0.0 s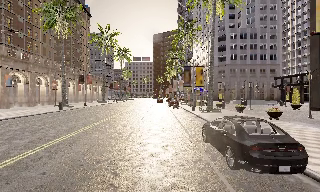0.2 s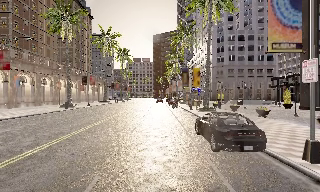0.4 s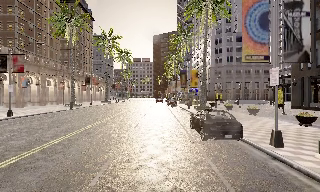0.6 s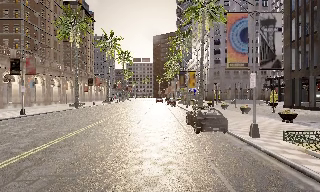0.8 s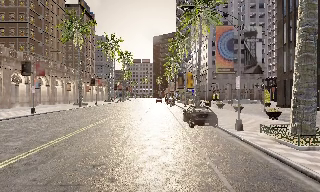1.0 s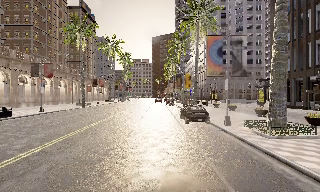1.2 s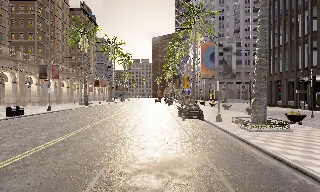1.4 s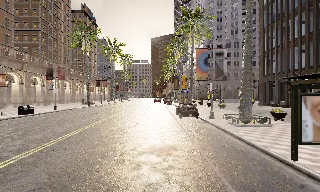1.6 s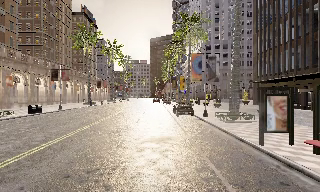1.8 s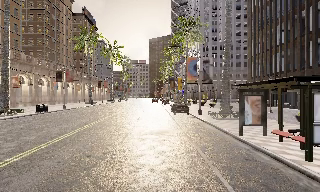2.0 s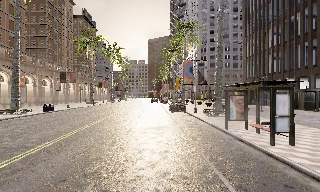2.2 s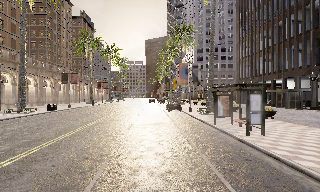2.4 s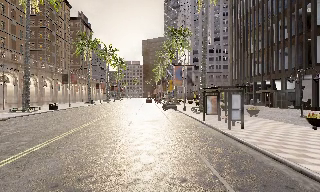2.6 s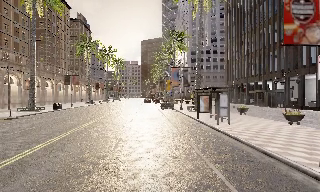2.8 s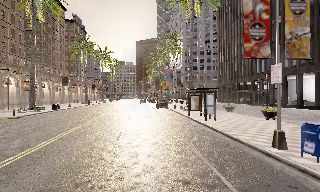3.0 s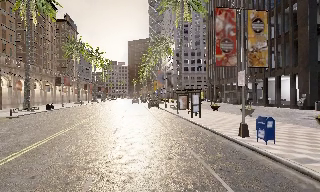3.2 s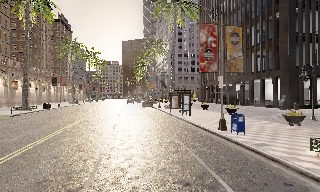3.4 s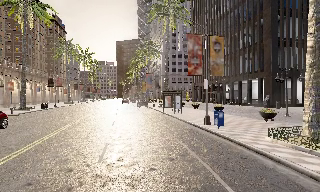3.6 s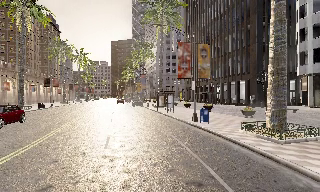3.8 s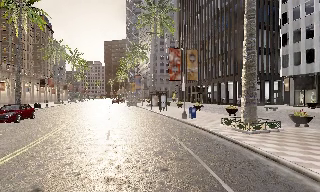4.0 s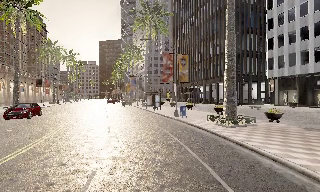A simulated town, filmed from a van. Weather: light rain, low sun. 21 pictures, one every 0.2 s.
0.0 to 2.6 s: The camera travels backward, about 20 m, so what stands in front gets smaller.
2.6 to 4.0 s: The camera pans to its right, which is clockwise from overhead, by about 15 degrees. It travels backward, about 11 m, so what stands in front gets smaller.
The film runs backward here.
